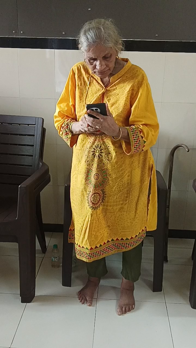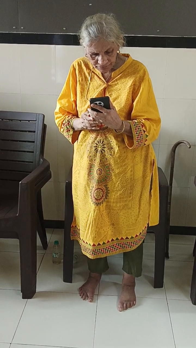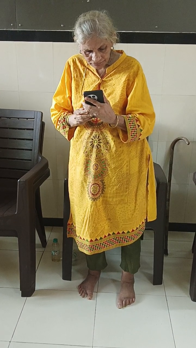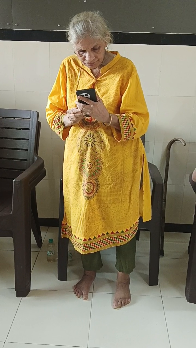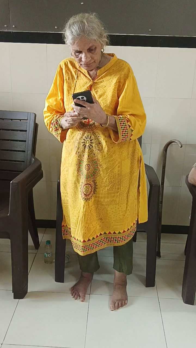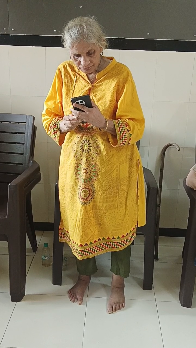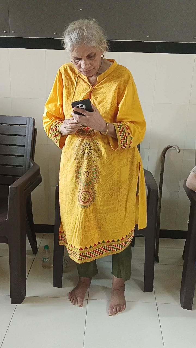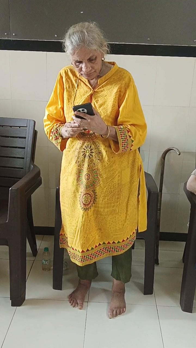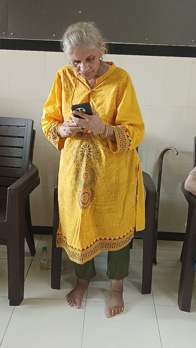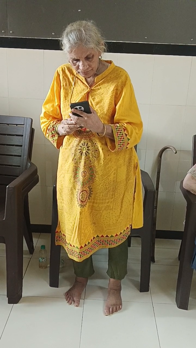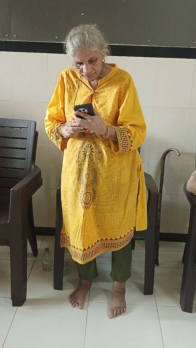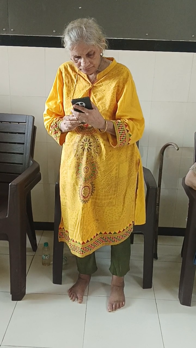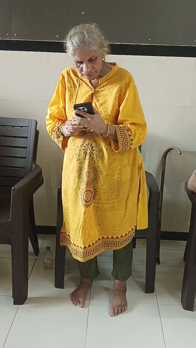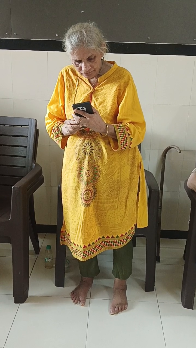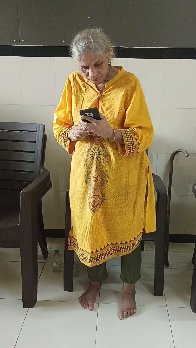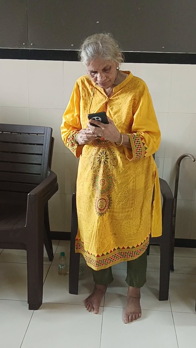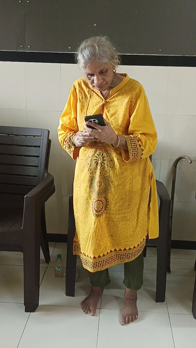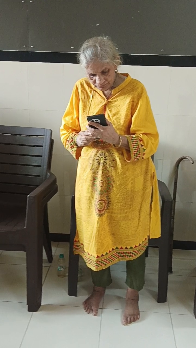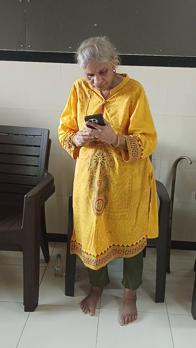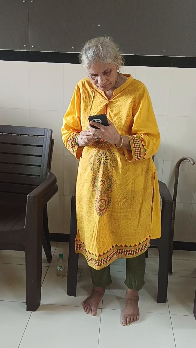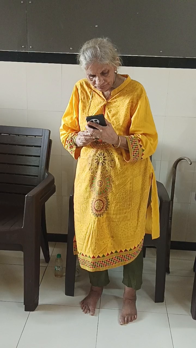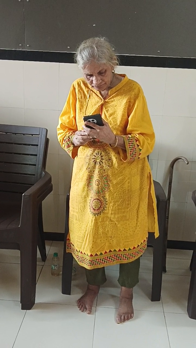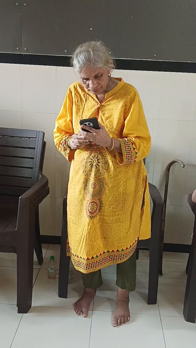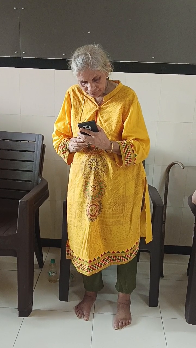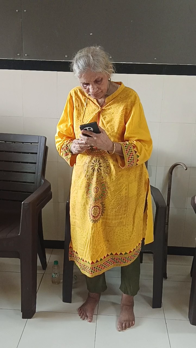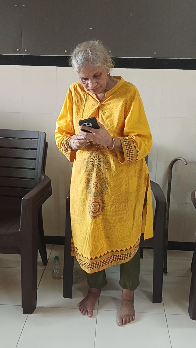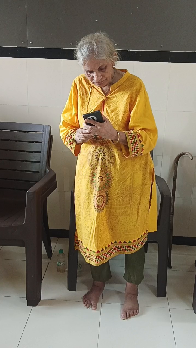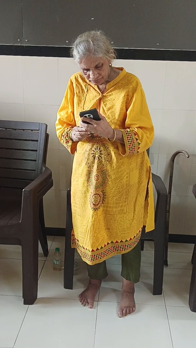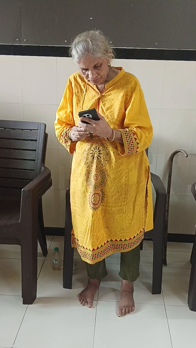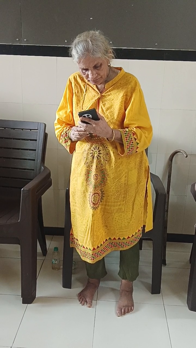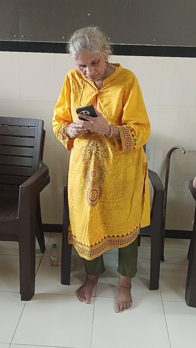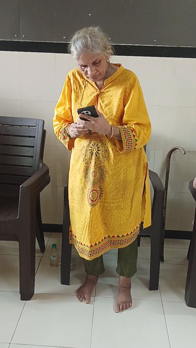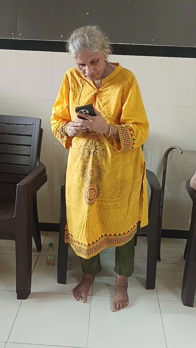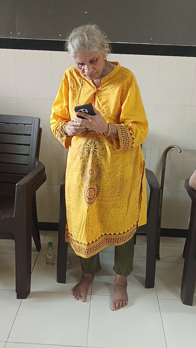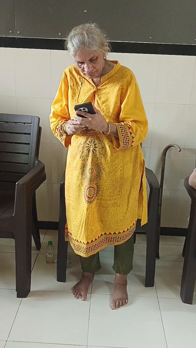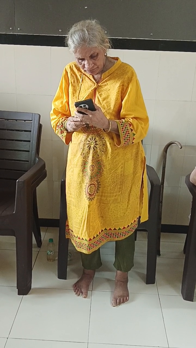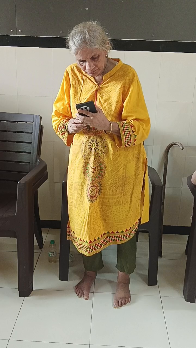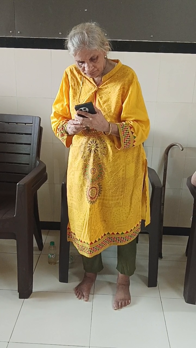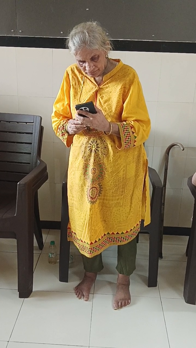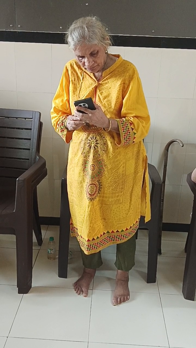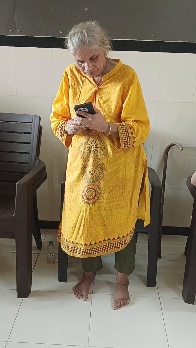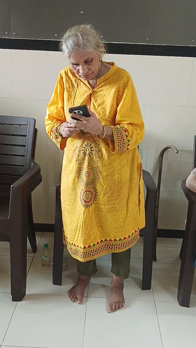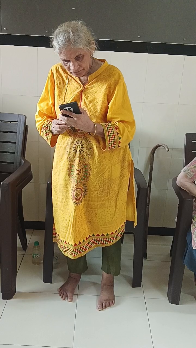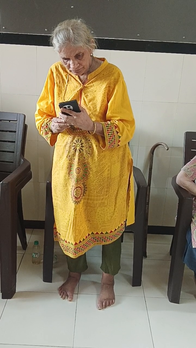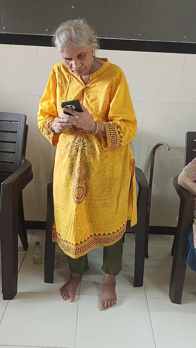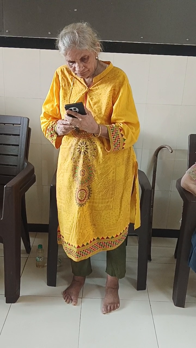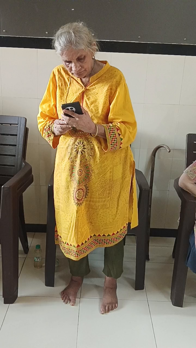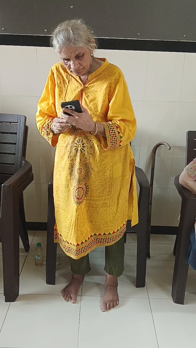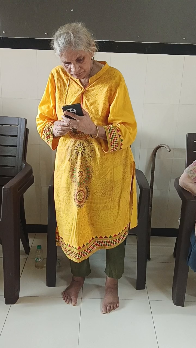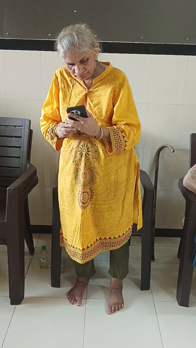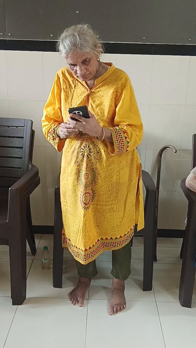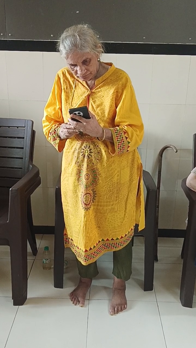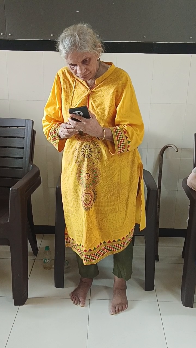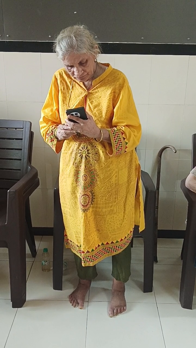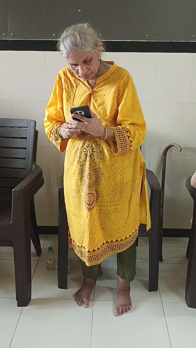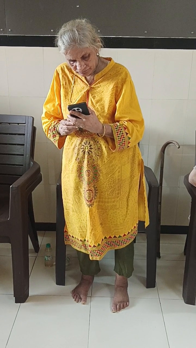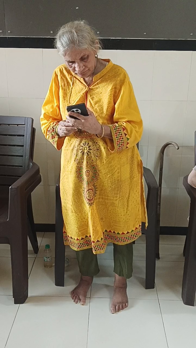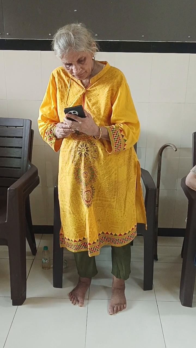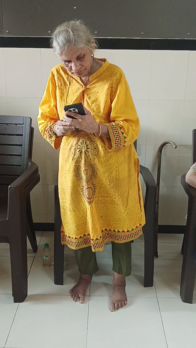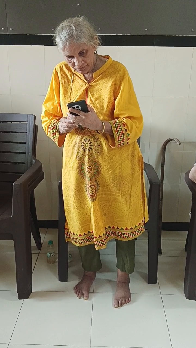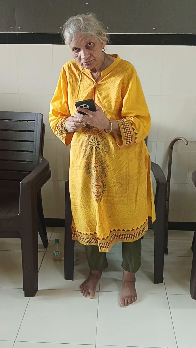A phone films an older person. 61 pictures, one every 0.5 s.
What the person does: Standing.
